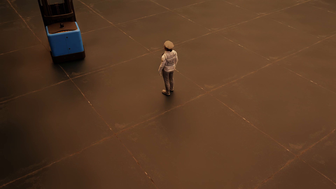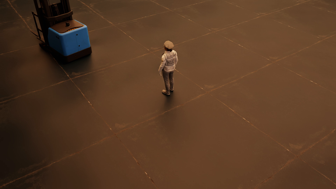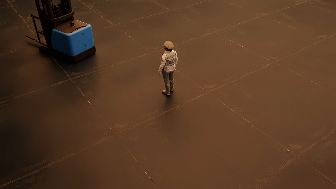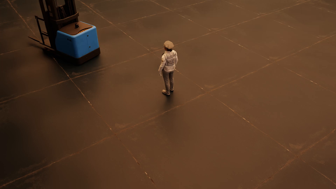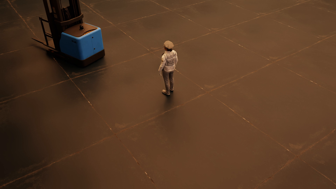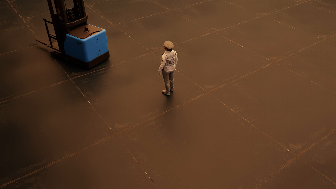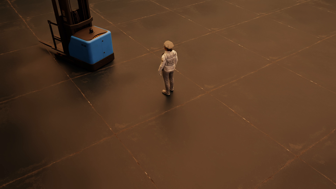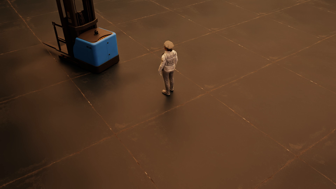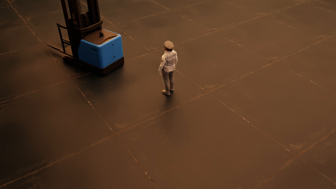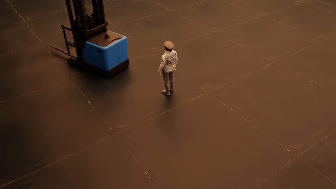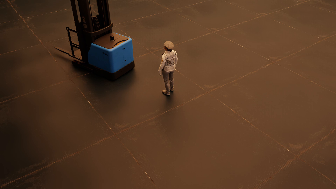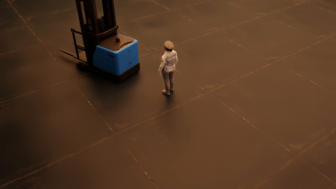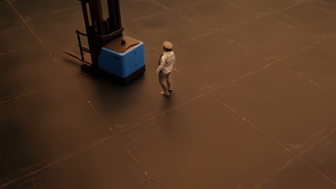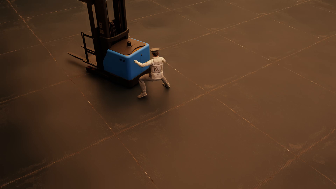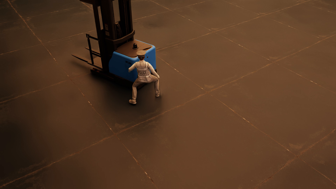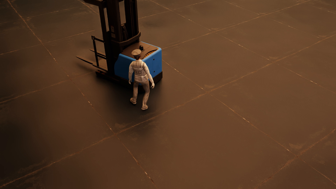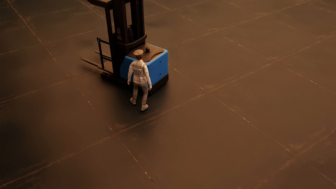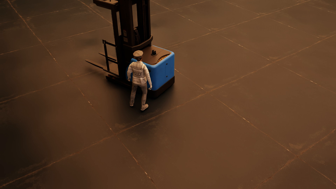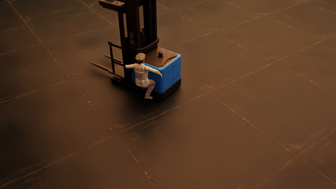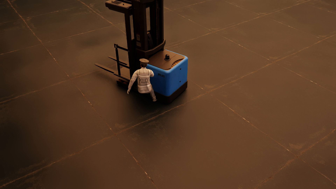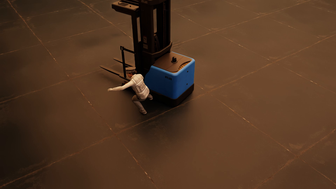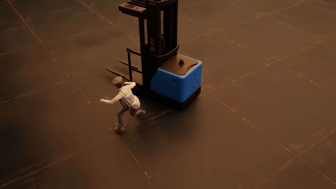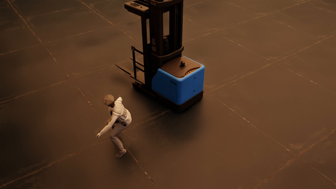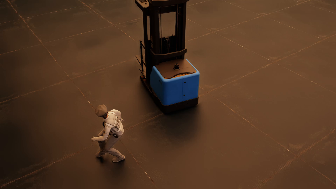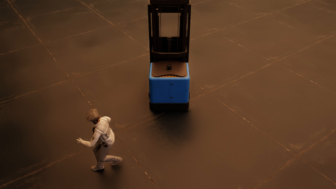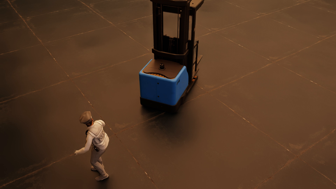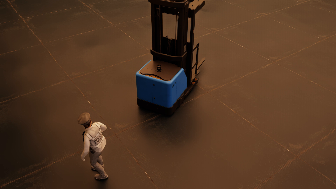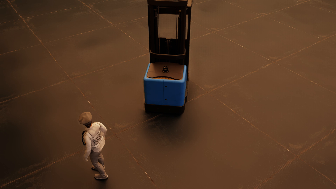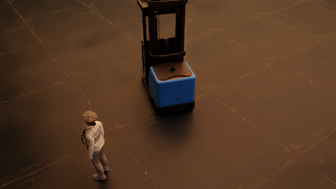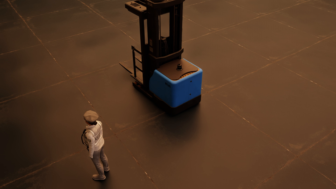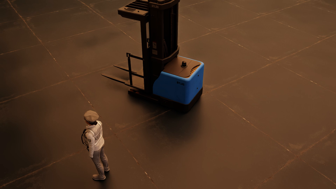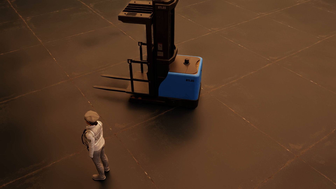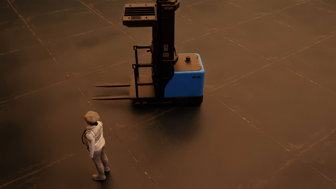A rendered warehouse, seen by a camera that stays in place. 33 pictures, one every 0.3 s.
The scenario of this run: Near miss between a forklift and a person.
